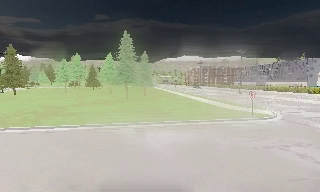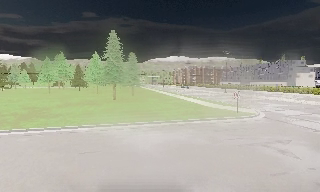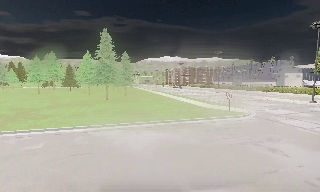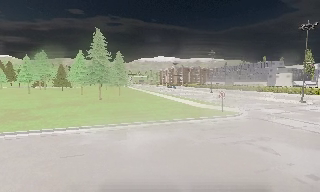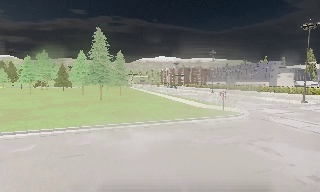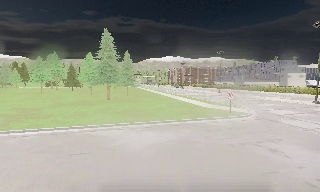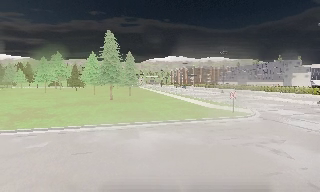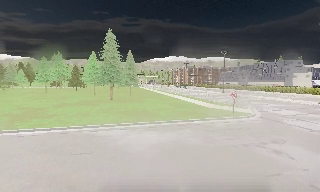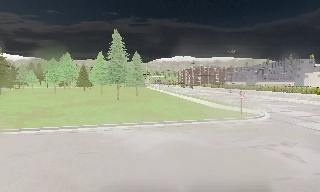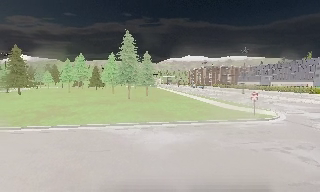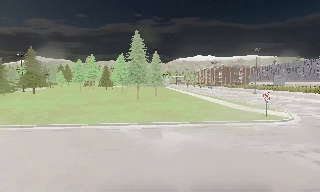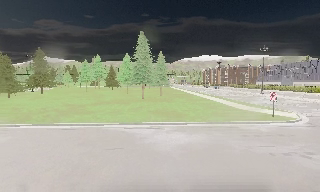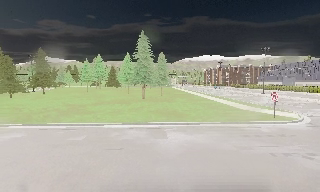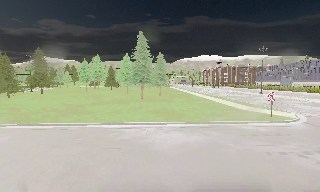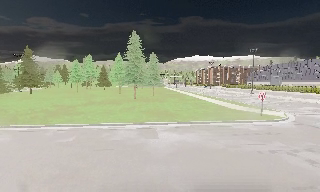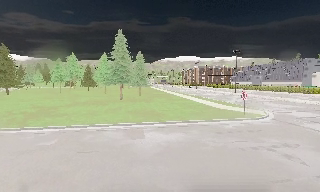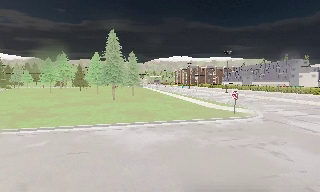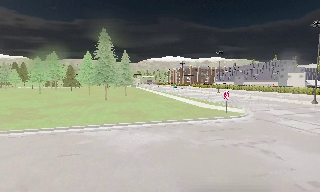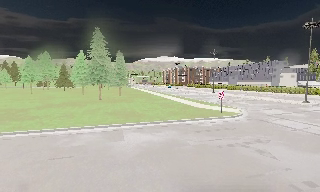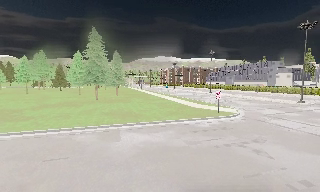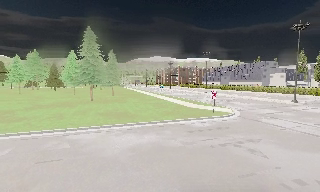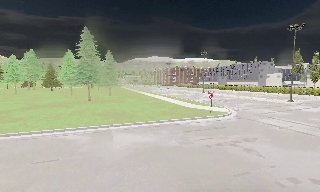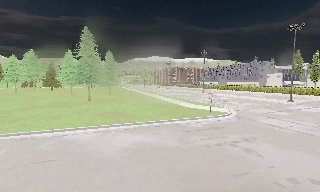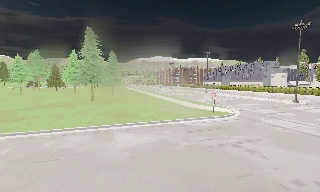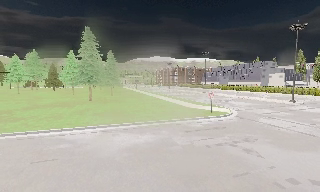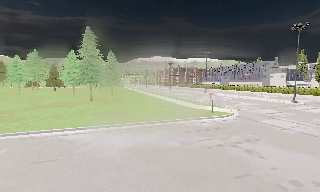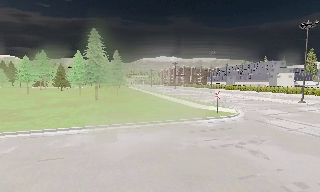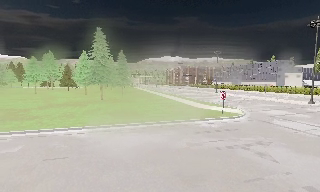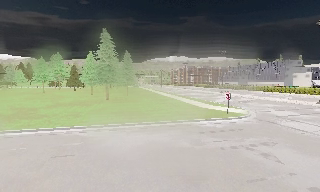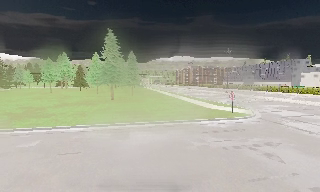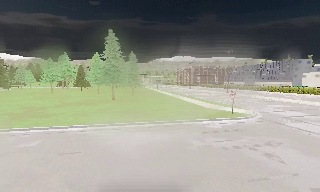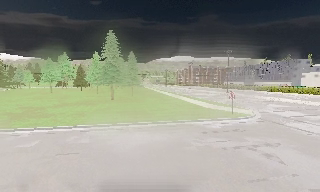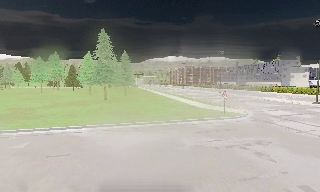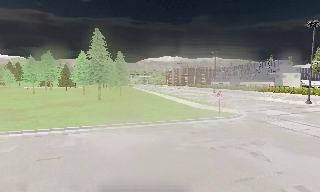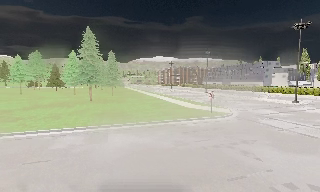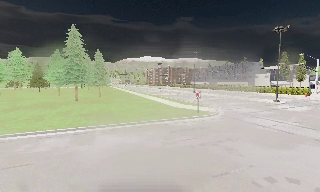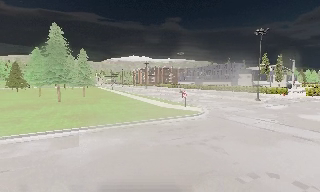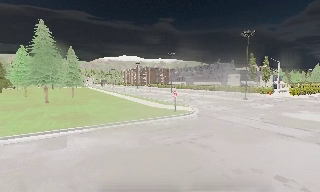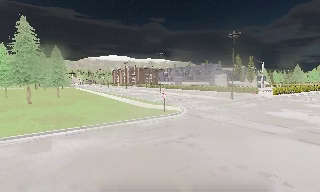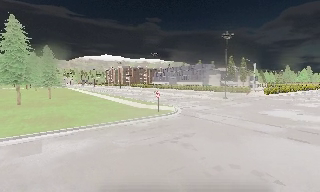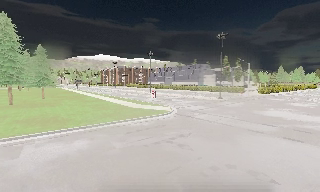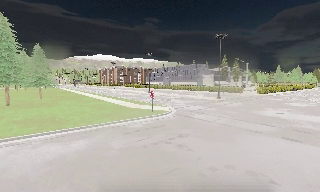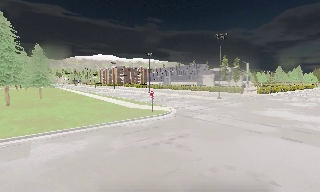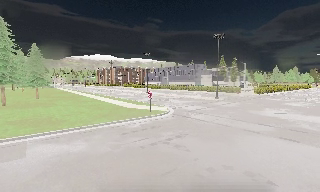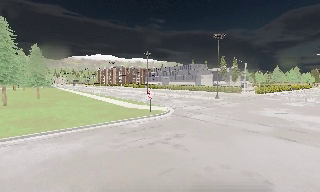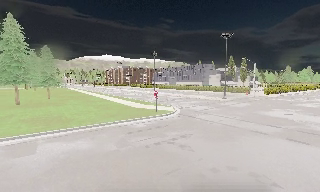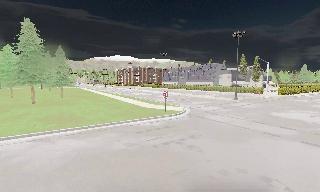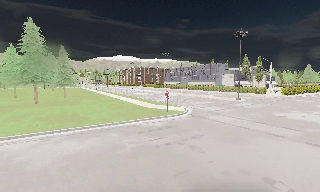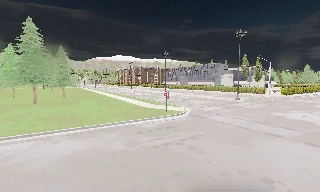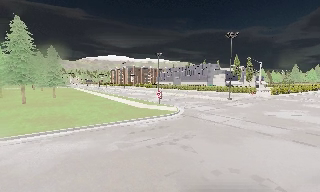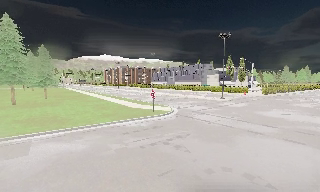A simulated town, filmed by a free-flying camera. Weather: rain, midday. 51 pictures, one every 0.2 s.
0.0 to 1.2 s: The camera shifts only a little, or ends up much as it began.
1.2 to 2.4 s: The camera swings to its left by about 10 degrees, and the scene slides to the right.
2.4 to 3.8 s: The camera swings to its right by about 15 degrees, and the scene slides to the left.
3.8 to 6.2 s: The camera travels to its right, about 0.5 m.
6.2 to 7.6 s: The camera swings to its right by about 20 degrees, and the scene slides to the left.
7.6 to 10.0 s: The camera shifts only a little, or ends up much as it began.
The film runs forward here.
